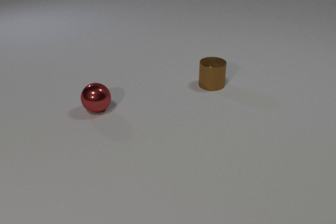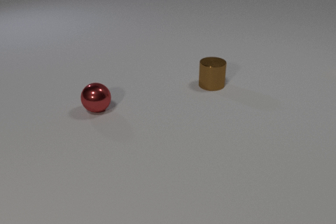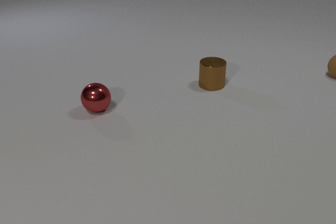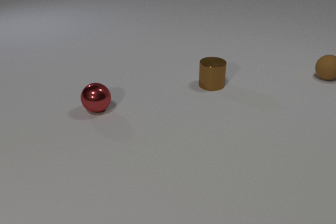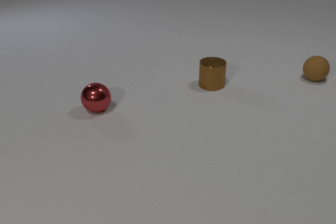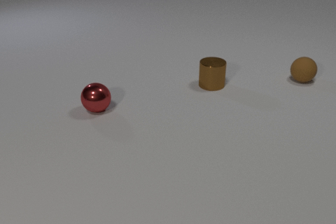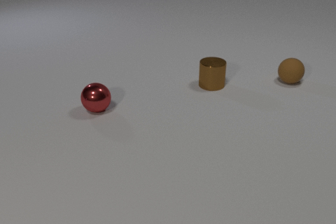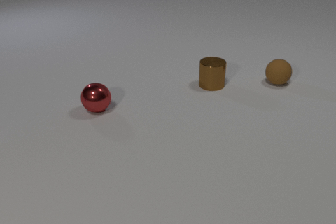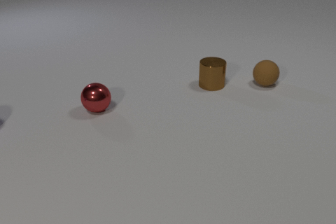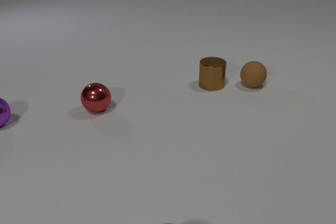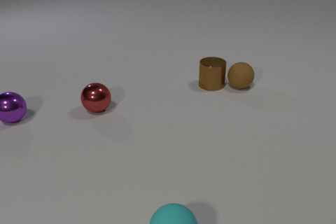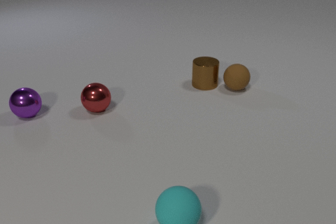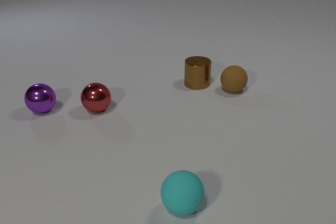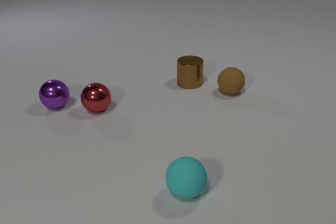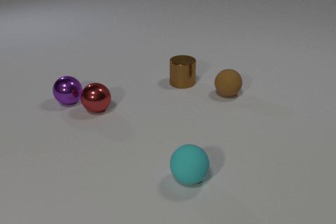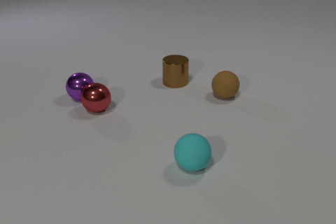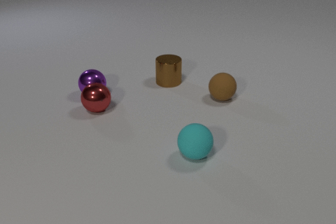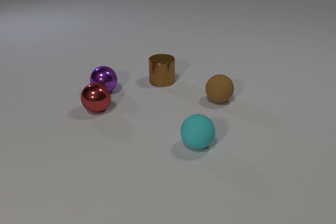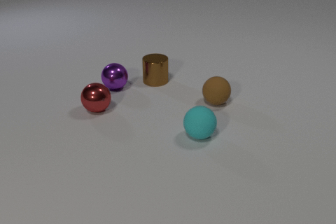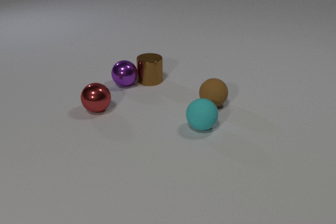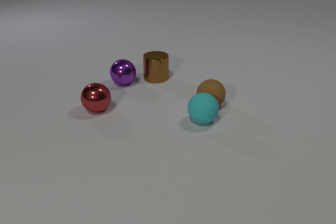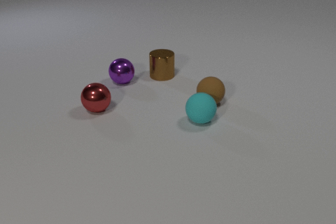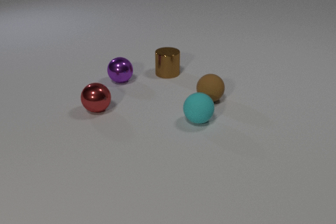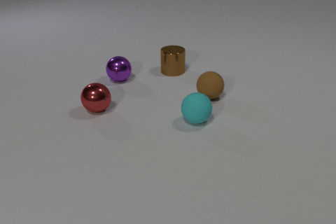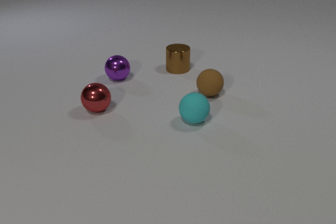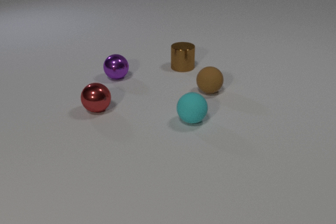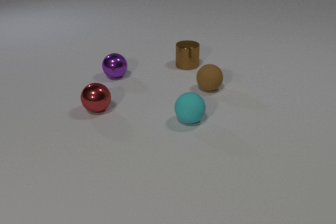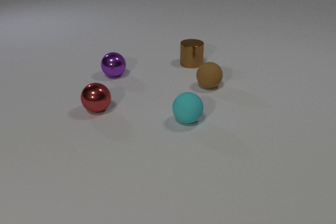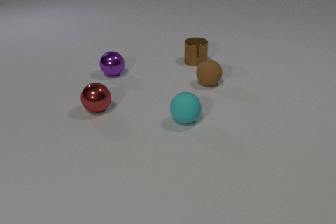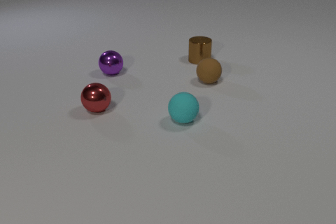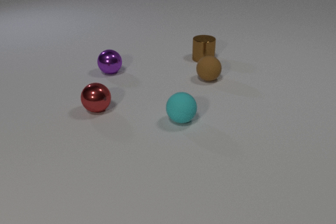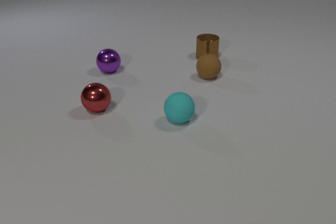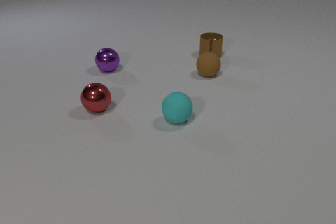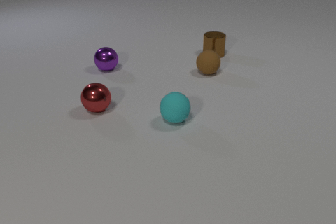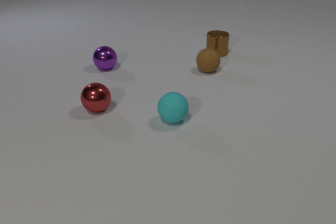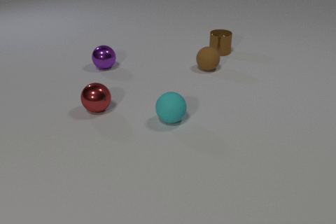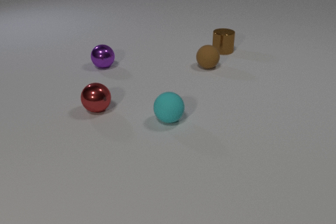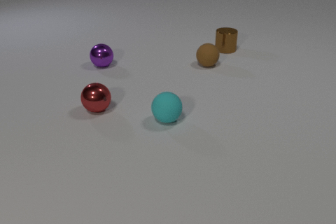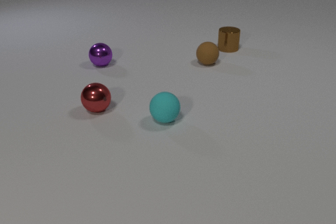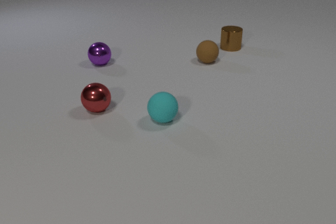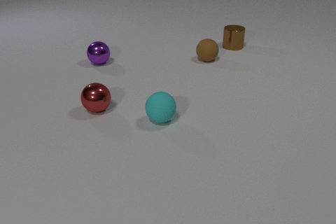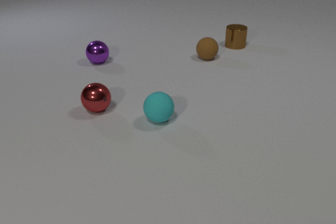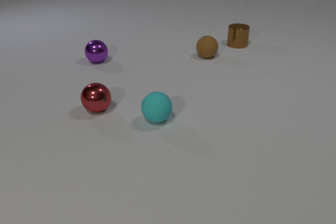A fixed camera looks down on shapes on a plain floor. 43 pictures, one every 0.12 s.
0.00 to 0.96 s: The brown rubber sphere comes in at the right edge, rolls to the left and toward the camera.
0.96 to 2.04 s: The brown rubber sphere rolls toward the camera and to the left. The brown metal cylinder slides to the left. The cyan rubber sphere comes in at the bottom edge, rolls away from the camera. The purple metal sphere comes in at the left edge, rolls to the right. The brown rubber sphere and the brown metal cylinder collide.
2.04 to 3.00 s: The brown rubber sphere rolls away from the camera and to the left. The brown metal cylinder slides away from the camera and to the right. The cyan rubber sphere rolls away from the camera. The purple metal sphere rolls away from the camera and to the right. The brown metal cylinder and the purple metal sphere collide. The brown rubber sphere and the cyan rubber sphere collide.
3.00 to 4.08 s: The brown rubber sphere rolls away from the camera. The brown metal cylinder slides away from the camera and to the right. The cyan rubber sphere rolls to the left. The purple metal sphere rolls away from the camera and to the left.
4.08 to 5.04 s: The brown rubber sphere rolls away from the camera. The brown metal cylinder slides away from the camera and to the right. The cyan rubber sphere rolls to the left. The purple metal sphere rolls away from the camera and to the left.
What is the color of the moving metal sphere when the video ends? purple.
What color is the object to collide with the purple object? brown.
Are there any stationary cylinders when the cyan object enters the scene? yes.
